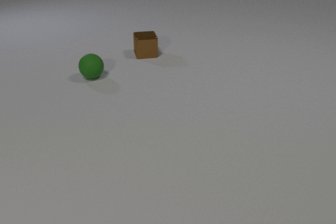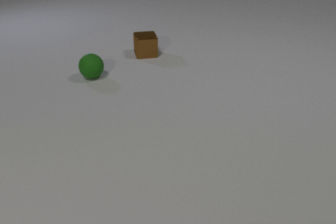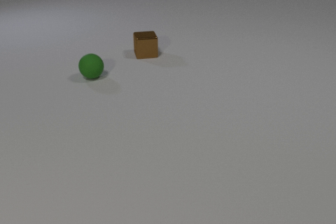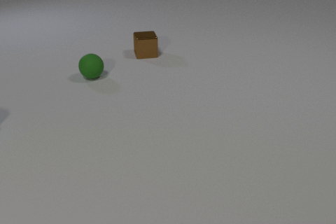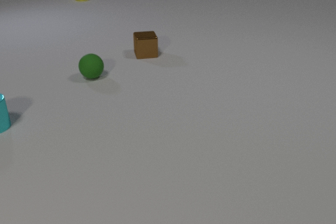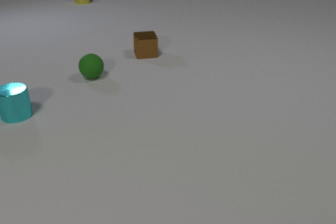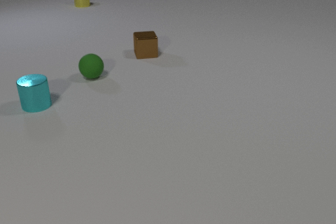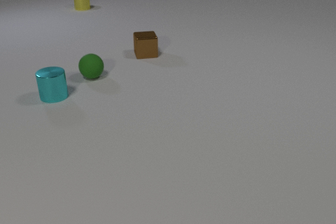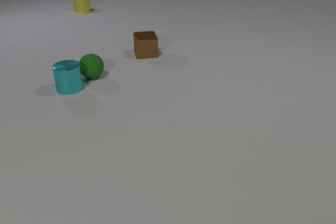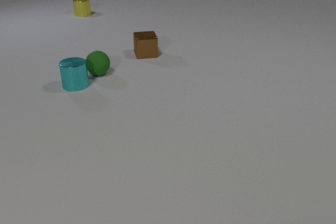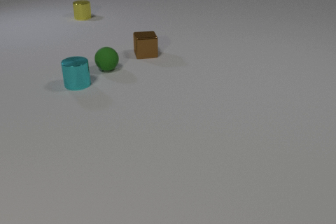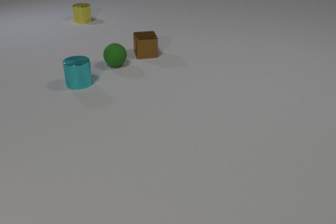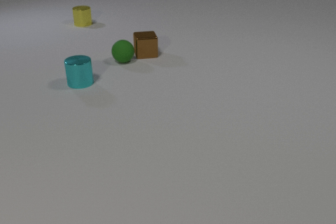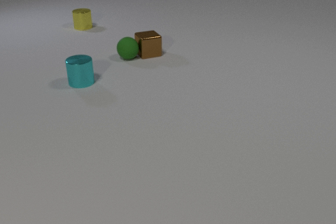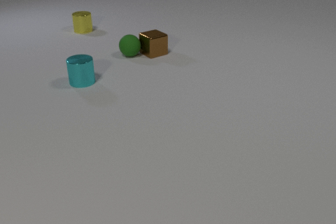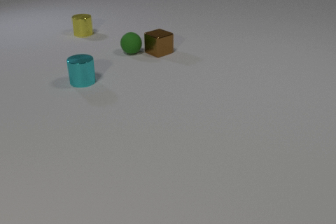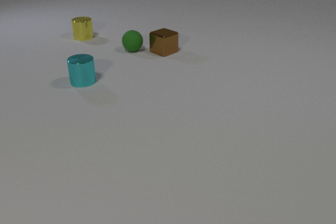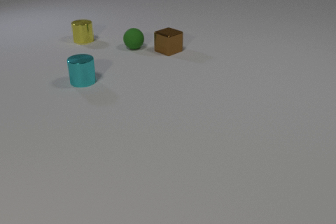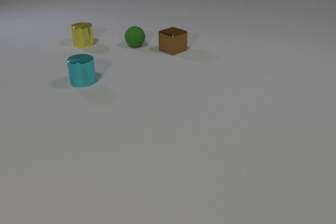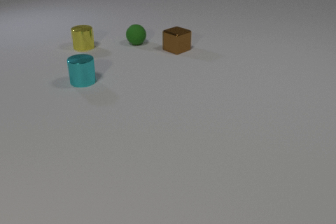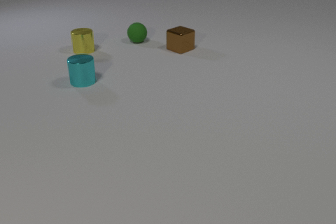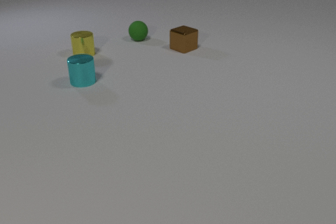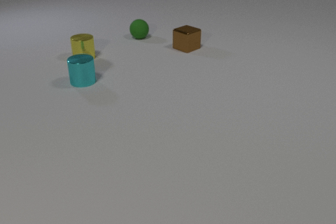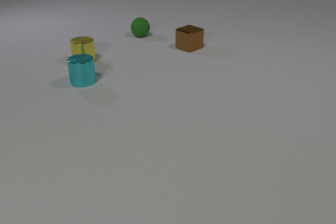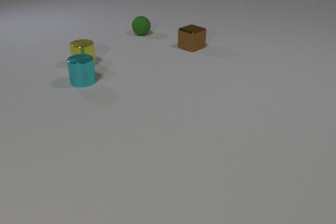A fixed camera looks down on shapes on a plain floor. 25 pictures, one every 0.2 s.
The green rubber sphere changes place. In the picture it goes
away from the camera.
The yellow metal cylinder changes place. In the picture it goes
toward the camera.
0.0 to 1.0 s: The cyan metal cylinder comes in at the left edge, slides to the right and away from the camera. The yellow metal cylinder comes in at the top edge, slides toward the camera.
1.0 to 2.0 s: The cyan metal cylinder slides to the right and away from the camera. The green rubber sphere rolls away from the camera and to the right. The yellow metal cylinder slides toward the camera. The cyan metal cylinder and the green rubber sphere collide.
2.0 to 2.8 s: The cyan metal cylinder moves, and ends about where it began. The green rubber sphere rolls away from the camera and to the right. The yellow metal cylinder slides toward the camera. The brown metal cube slides to the right, spins so that its near face slides to the right, counterclockwise seen from above. The green rubber sphere and the brown metal cube collide.
2.8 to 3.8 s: The green rubber sphere rolls away from the camera. The yellow metal cylinder slides toward the camera. The brown metal cube slides to the right and away from the camera.
3.8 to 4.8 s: The green rubber sphere rolls away from the camera. The yellow metal cylinder slides toward the camera. The brown metal cube slides to the right and away from the camera.
What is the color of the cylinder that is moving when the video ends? yellow.
How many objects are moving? 4.
How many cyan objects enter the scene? 1.
